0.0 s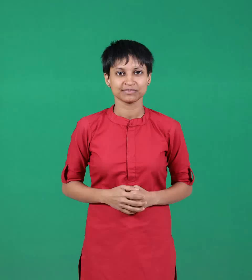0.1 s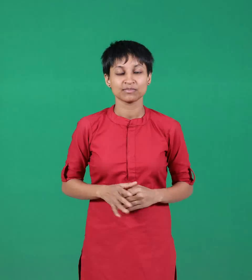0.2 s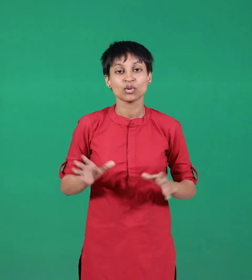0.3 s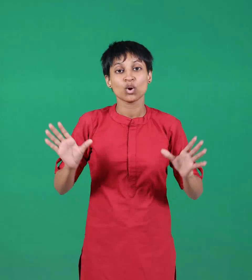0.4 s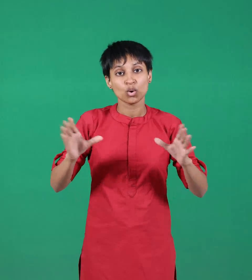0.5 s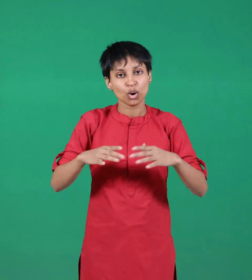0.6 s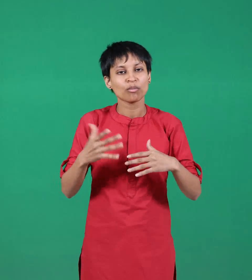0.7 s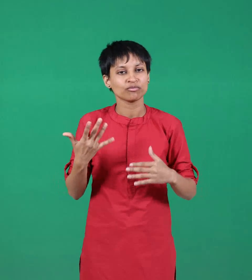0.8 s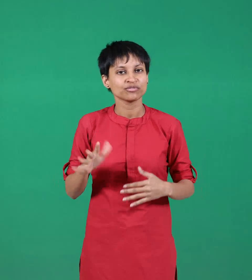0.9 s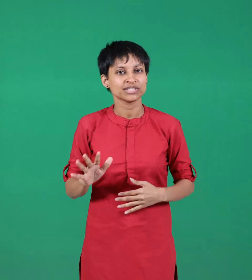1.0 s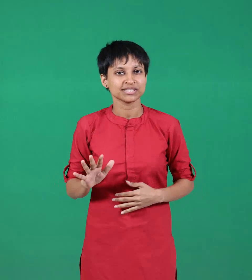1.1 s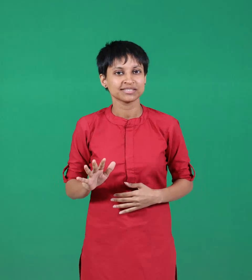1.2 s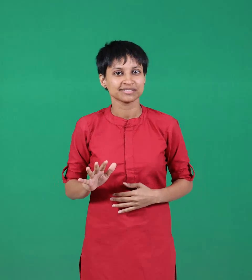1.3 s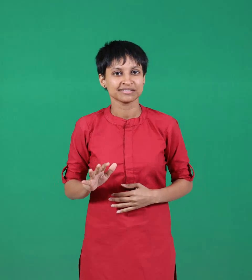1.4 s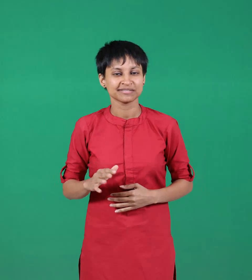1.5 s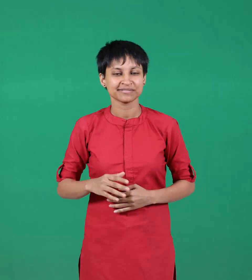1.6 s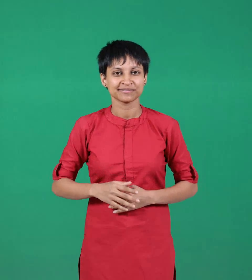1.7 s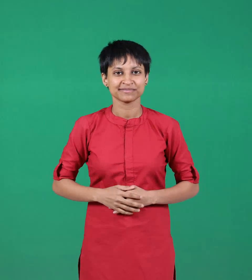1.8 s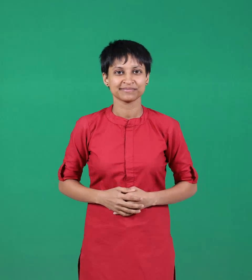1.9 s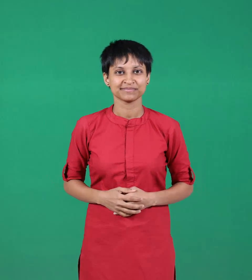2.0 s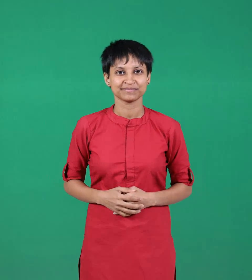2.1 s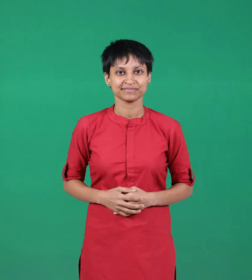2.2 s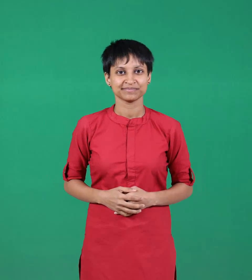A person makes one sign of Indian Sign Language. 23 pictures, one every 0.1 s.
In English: grouped
